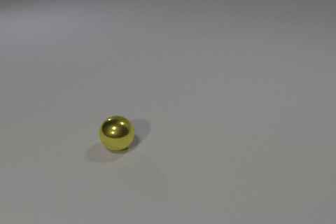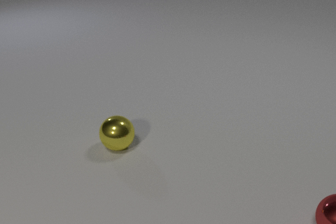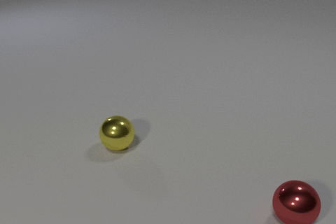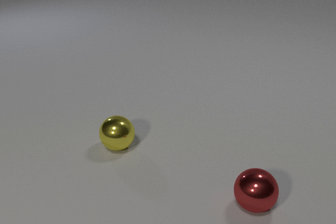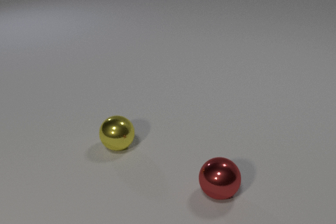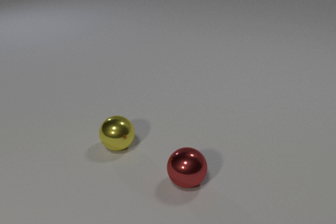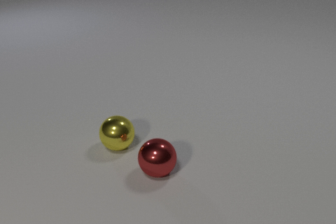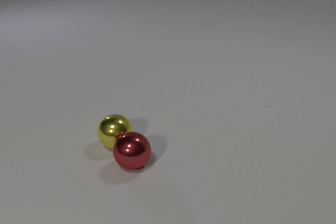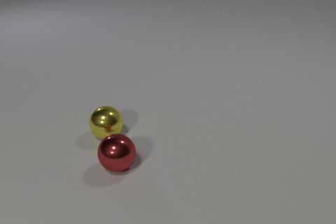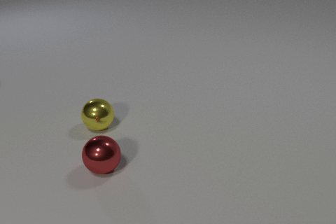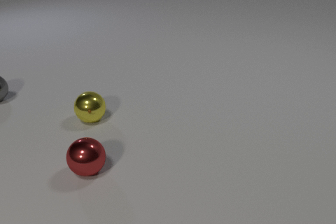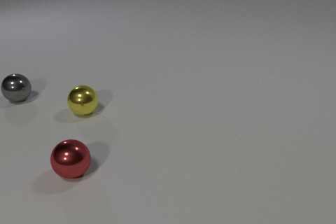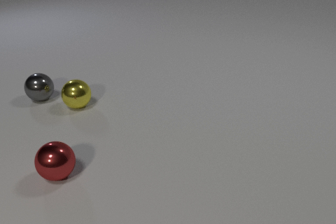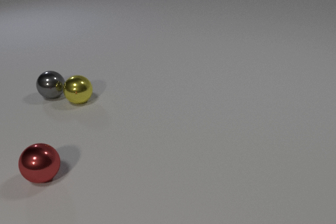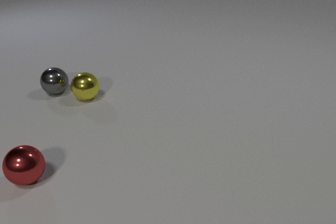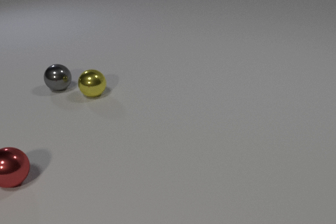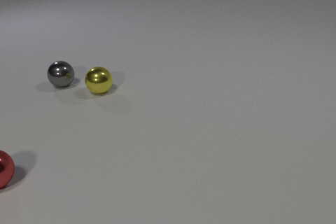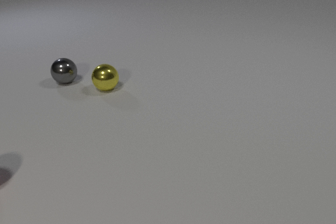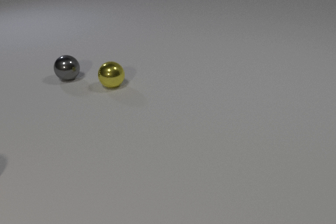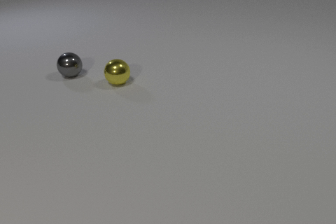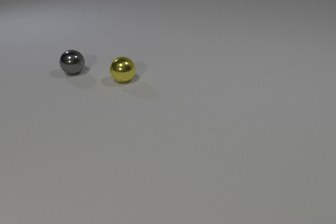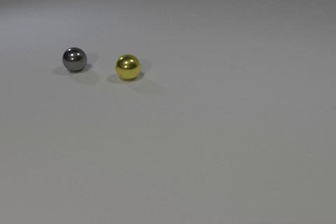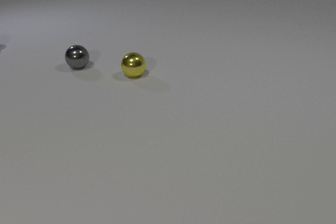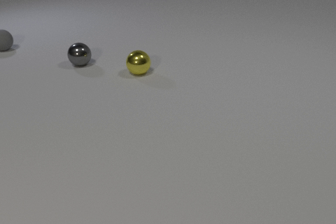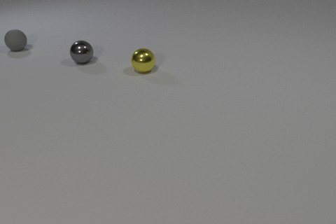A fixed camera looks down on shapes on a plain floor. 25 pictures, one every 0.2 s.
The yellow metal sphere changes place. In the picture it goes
away from the camera.
The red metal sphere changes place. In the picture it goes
to the left.
0.0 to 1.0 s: The red metal sphere comes in at the right edge, rolls to the left.
1.0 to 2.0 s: The red metal sphere rolls to the left. The yellow metal sphere rolls away from the camera and to the left. The gray metal sphere comes in at the left edge. The red metal sphere and the yellow metal sphere collide.
2.0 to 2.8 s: The red metal sphere rolls to the left. The yellow metal sphere rolls away from the camera. The gray metal sphere rolls to the right. The yellow metal sphere and the gray metal sphere collide.
2.8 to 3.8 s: The red metal sphere rolls to the left, leaves at the left edge. The yellow metal sphere rolls to the right and away from the camera. The gray metal sphere rolls away from the camera and to the right.
3.8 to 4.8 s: The yellow metal sphere rolls away from the camera and to the right. The gray metal sphere rolls away from the camera. The gray rubber sphere comes in at the left edge, rolls to the right and toward the camera.
How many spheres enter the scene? 3.
What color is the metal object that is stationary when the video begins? yellow.
How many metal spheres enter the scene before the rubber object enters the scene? 2.
